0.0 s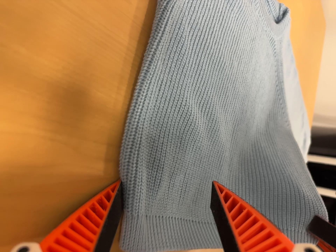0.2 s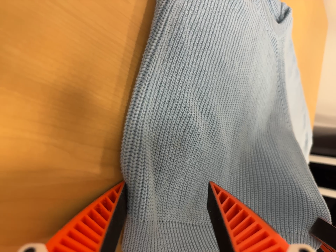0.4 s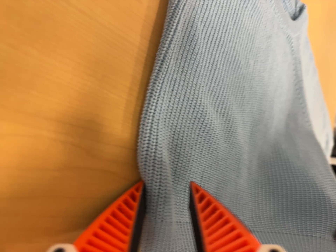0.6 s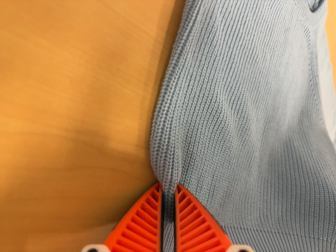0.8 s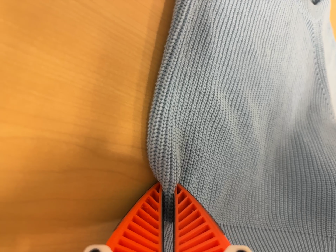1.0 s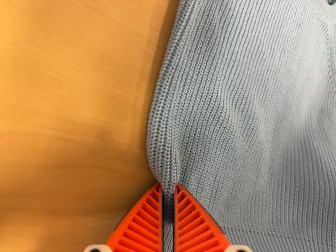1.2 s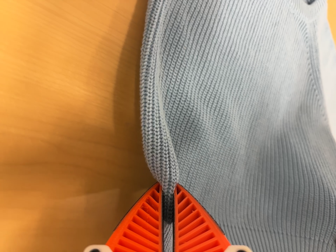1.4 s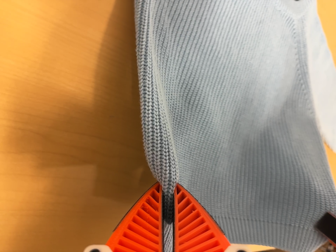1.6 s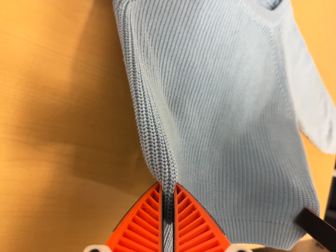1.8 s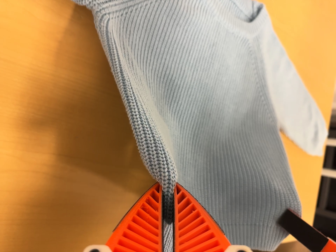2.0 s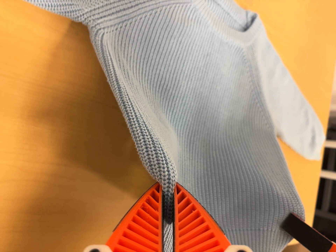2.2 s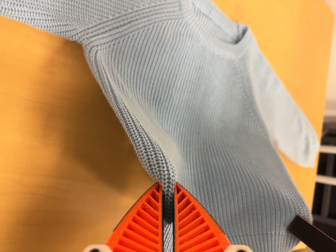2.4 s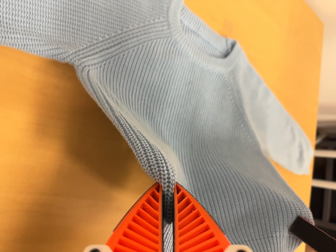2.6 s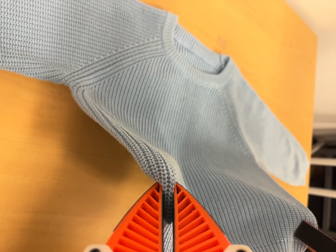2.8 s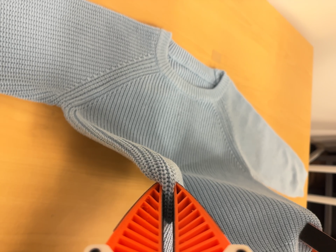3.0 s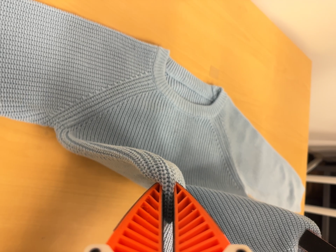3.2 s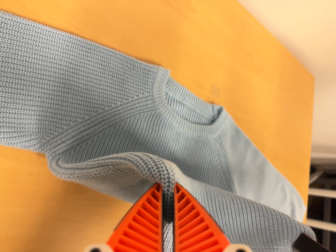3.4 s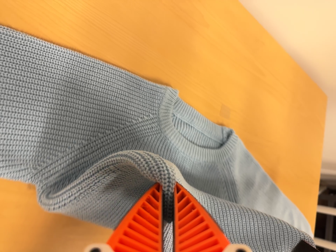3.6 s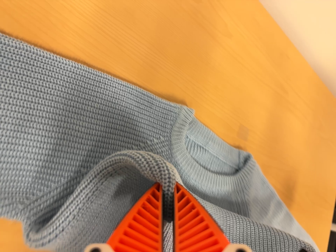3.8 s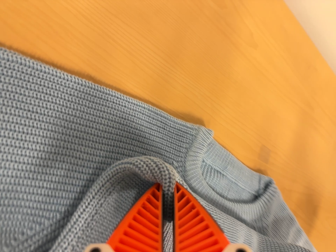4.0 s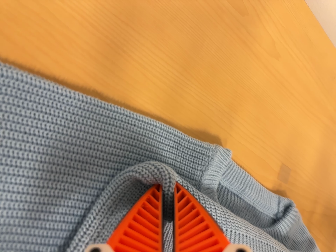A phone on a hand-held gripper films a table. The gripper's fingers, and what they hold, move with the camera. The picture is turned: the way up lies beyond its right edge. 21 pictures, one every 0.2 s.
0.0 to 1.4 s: The camera pans to its left by about 10 degrees. It travels to its right, about 7 cm.
1.4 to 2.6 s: The camera travels backward, to its right and toward the top of its view, about 12 cm, so what stands in front gets smaller.
2.6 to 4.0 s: The camera travels toward the top of its view and forward, about 24 cm, so close, fixed things drift downward. It rolls about its line of sight by about 15 degrees, and the scene rotates clockwise.
The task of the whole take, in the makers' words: fold up.
The film runs forward here.
